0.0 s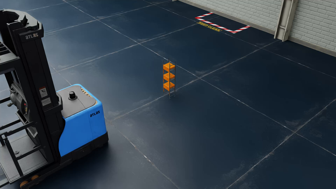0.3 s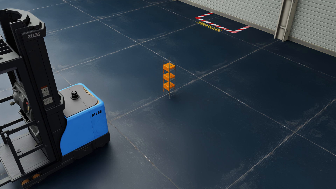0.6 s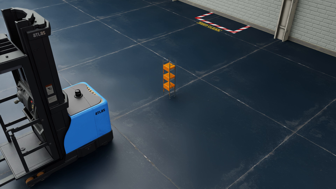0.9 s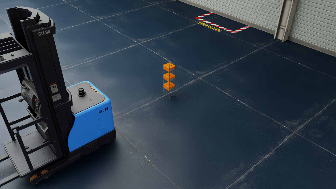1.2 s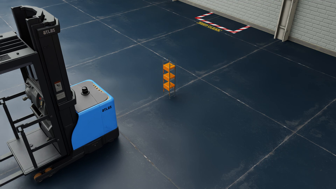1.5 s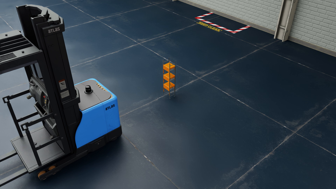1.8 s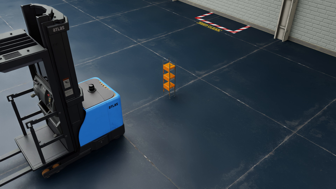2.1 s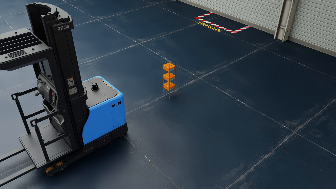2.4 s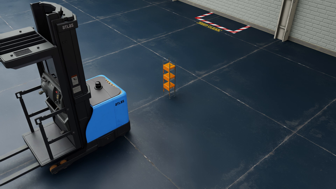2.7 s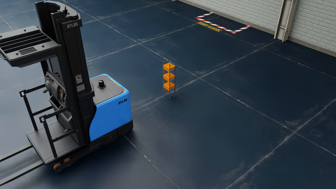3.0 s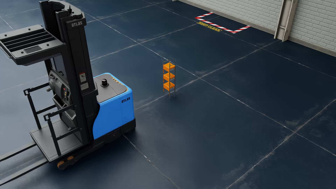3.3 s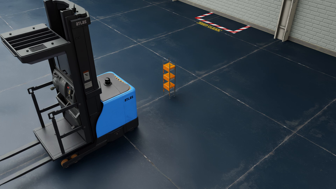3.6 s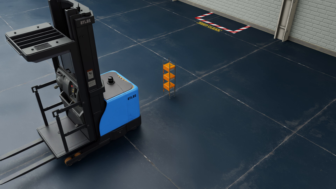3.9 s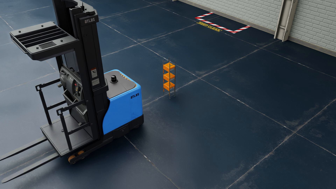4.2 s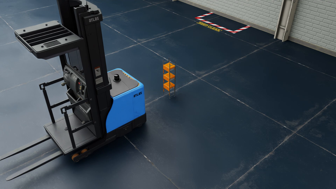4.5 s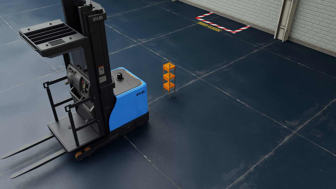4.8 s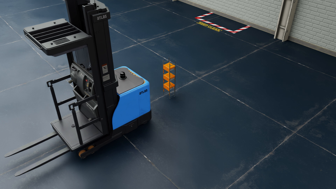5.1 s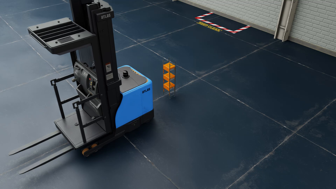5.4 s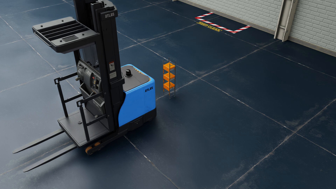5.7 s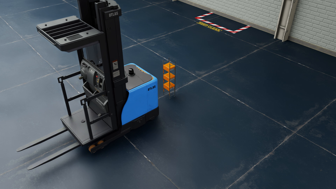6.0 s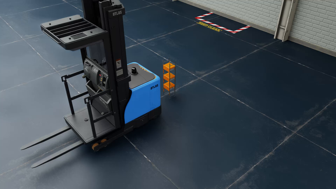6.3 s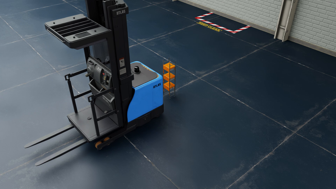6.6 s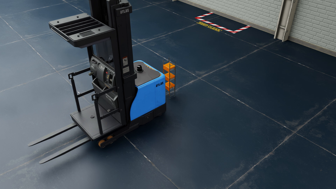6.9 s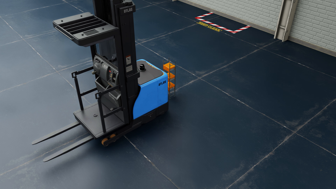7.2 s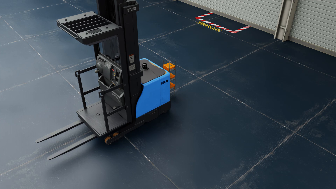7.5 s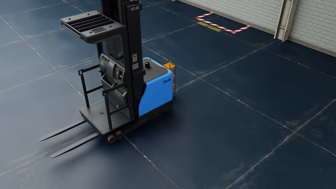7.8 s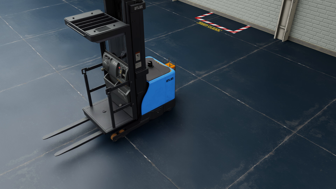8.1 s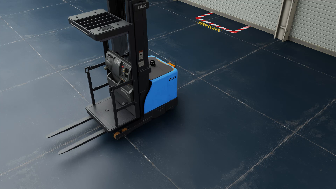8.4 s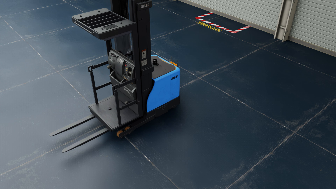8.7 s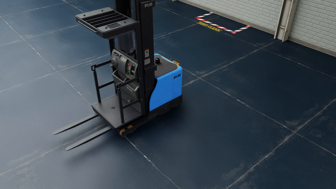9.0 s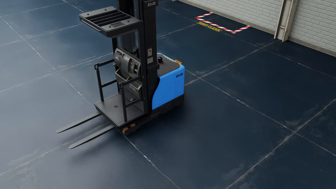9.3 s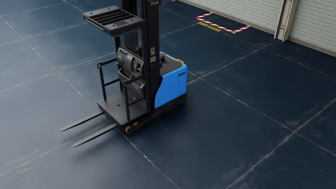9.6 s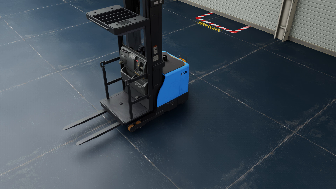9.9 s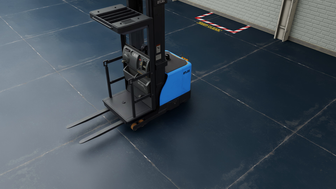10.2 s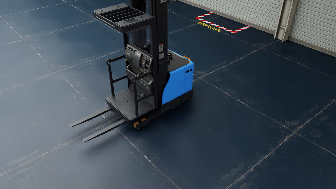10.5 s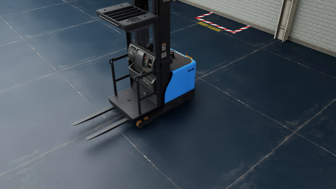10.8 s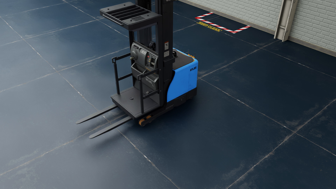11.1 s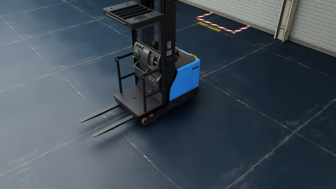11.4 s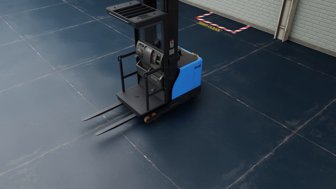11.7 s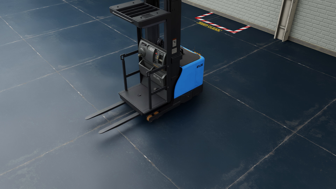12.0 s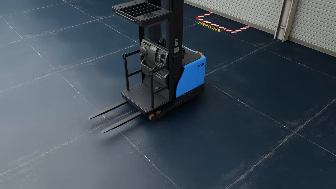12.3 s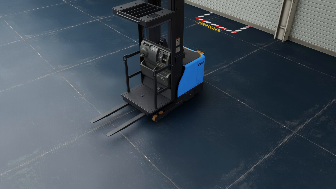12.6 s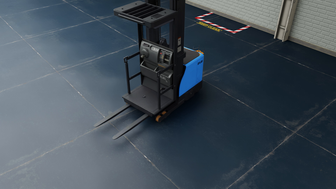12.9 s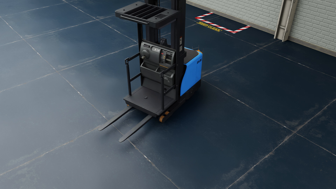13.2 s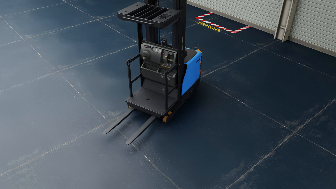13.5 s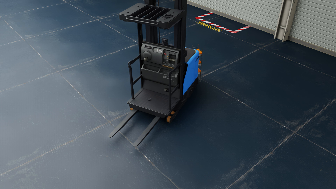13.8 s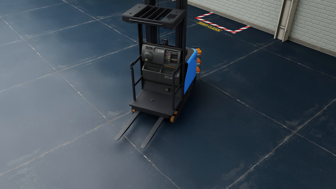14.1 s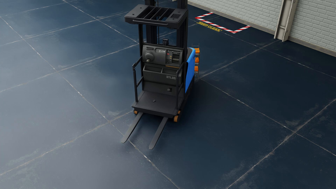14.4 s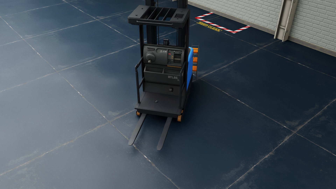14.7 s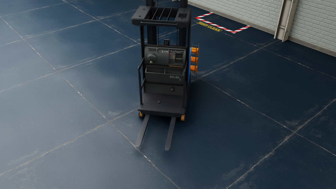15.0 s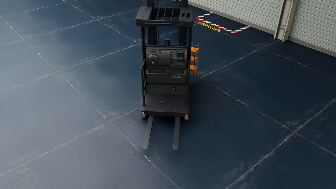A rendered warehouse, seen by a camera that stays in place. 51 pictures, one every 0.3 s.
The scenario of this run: A forklift runs into an object in its way.
